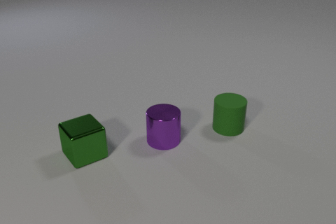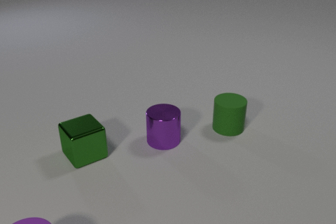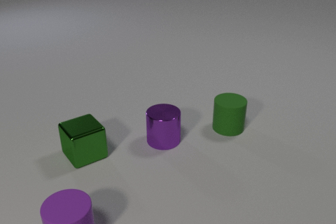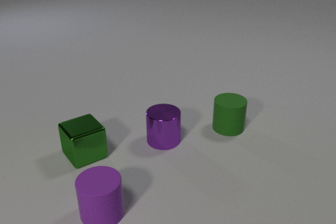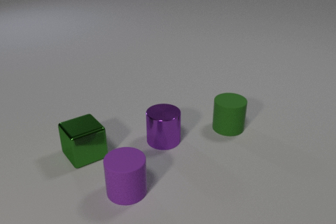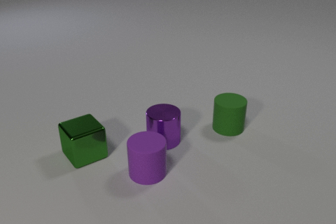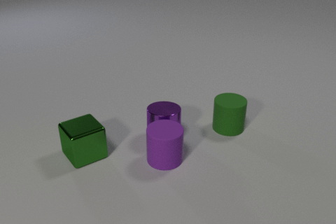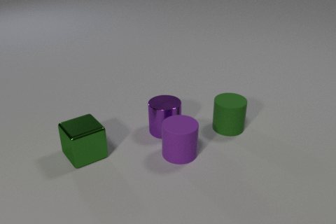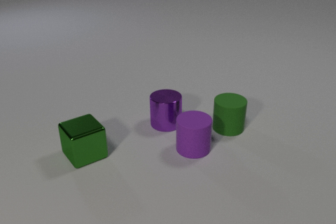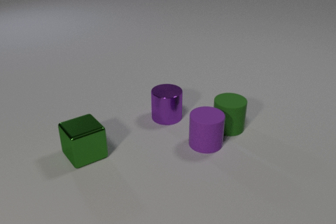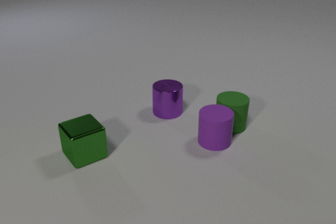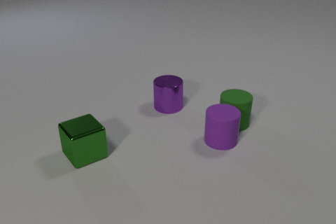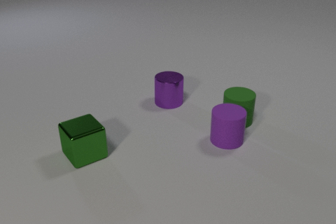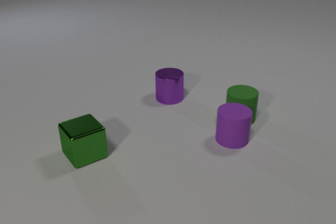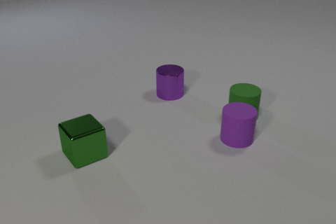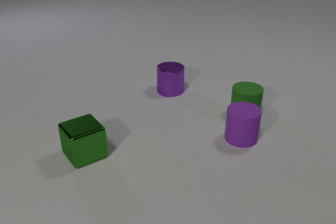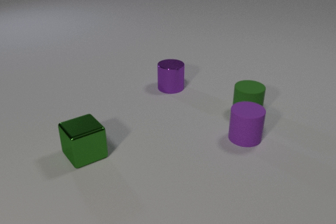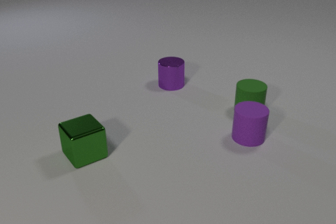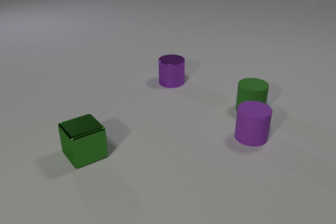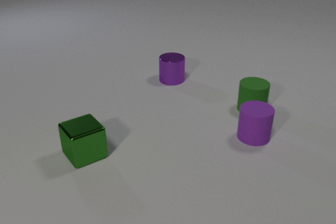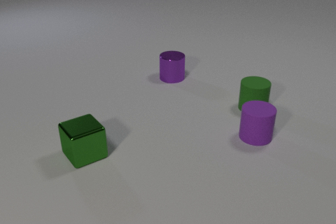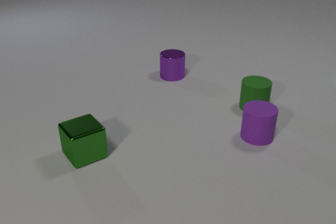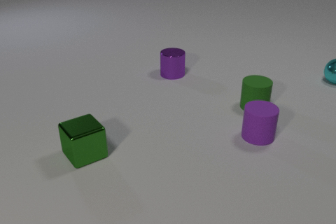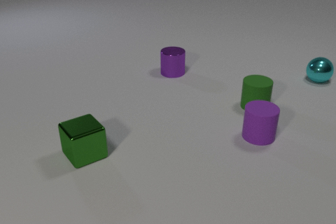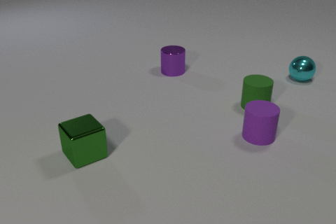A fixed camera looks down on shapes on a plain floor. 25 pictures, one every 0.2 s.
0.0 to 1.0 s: The purple rubber cylinder comes in at the bottom edge, slides away from the camera and to the right.
1.0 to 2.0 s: The purple rubber cylinder slides to the right and away from the camera. The purple metal cylinder slides away from the camera. The purple rubber cylinder and the purple metal cylinder collide. The purple rubber cylinder and the green rubber cylinder collide.
2.0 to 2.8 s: The purple rubber cylinder slides to the right. The purple metal cylinder slides away from the camera. The green rubber cylinder slides away from the camera and to the right.
2.8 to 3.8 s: The purple rubber cylinder slides to the right and away from the camera. The purple metal cylinder slides away from the camera. The green rubber cylinder slides away from the camera and to the right.
3.8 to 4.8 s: The purple metal cylinder slides away from the camera. The green rubber cylinder slides away from the camera. The cyan metal sphere comes in at the right edge, rolls to the left.
What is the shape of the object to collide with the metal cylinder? cylinder.
What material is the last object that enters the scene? metal.
How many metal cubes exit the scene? 0.
